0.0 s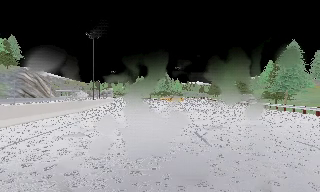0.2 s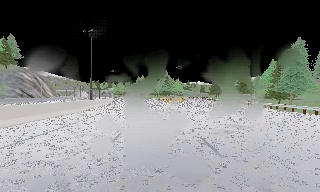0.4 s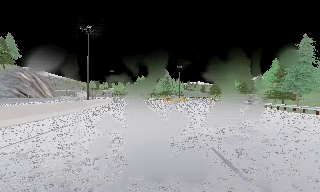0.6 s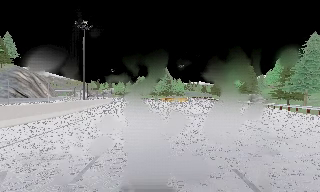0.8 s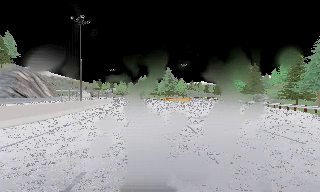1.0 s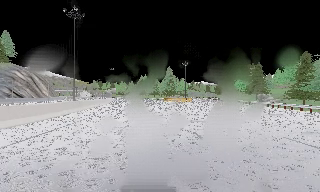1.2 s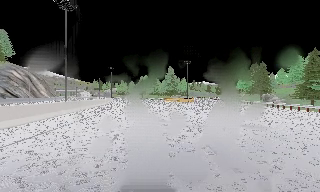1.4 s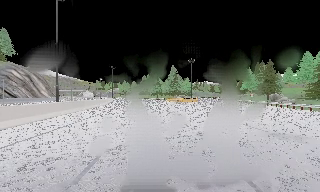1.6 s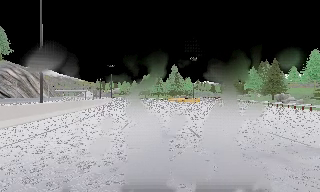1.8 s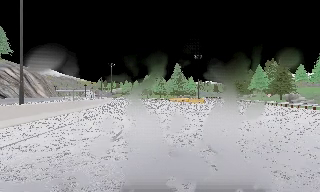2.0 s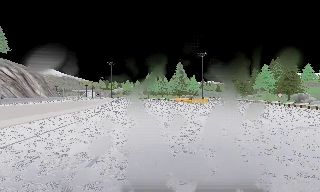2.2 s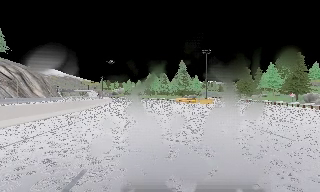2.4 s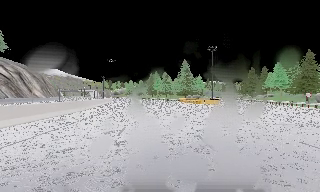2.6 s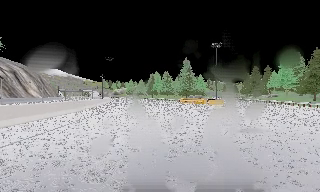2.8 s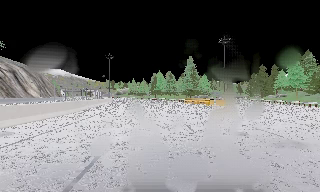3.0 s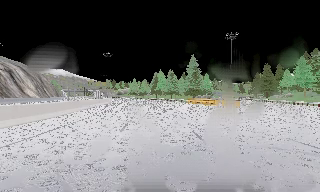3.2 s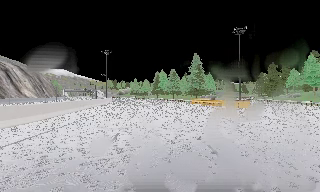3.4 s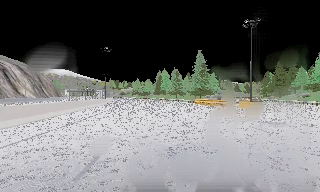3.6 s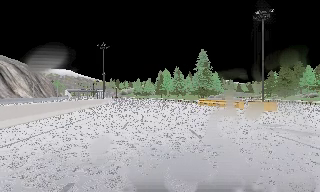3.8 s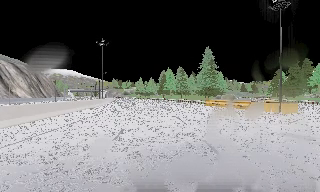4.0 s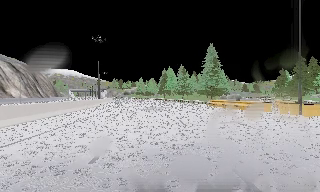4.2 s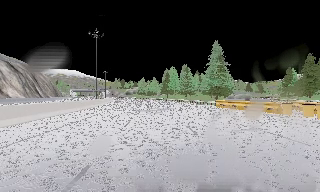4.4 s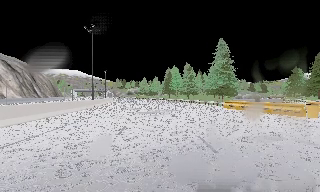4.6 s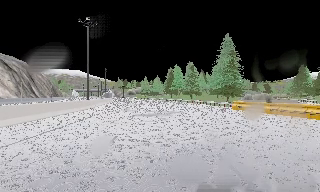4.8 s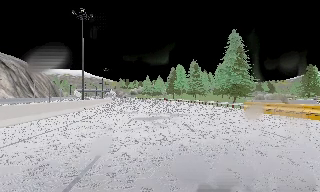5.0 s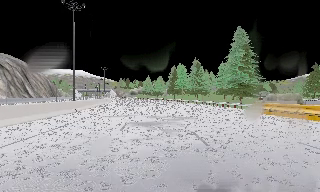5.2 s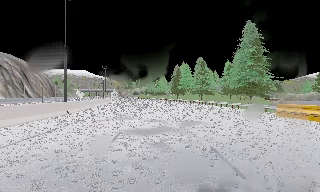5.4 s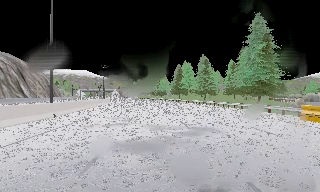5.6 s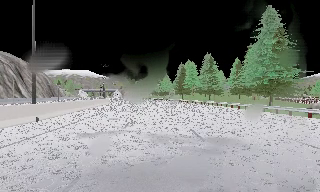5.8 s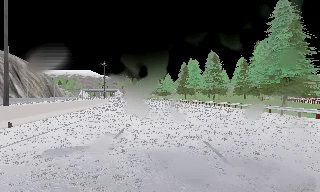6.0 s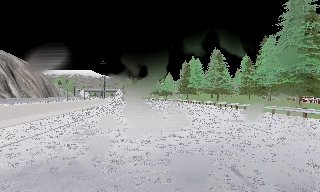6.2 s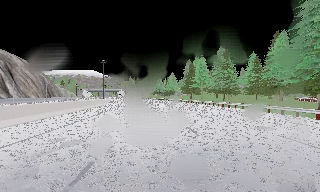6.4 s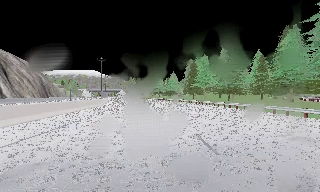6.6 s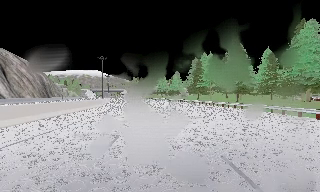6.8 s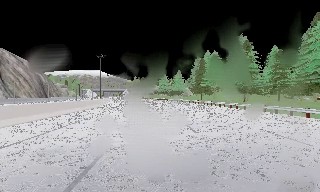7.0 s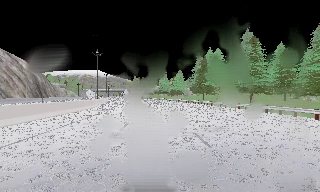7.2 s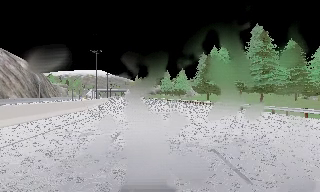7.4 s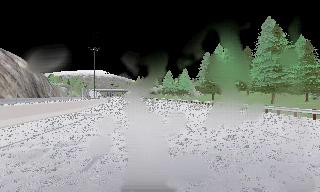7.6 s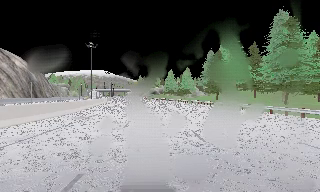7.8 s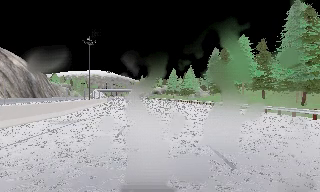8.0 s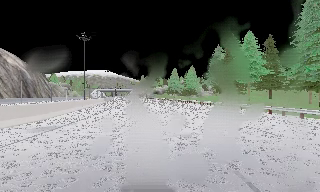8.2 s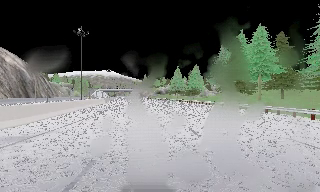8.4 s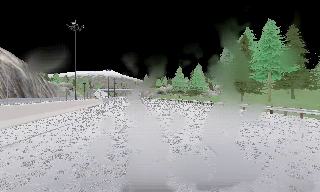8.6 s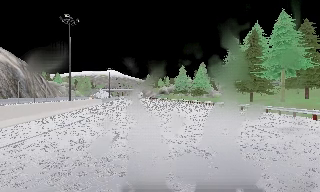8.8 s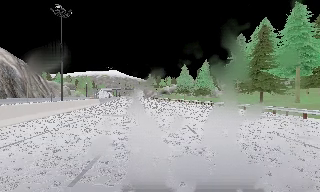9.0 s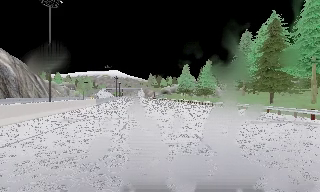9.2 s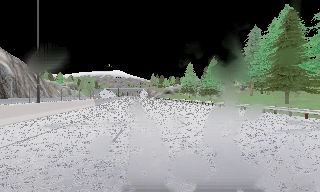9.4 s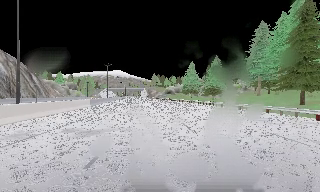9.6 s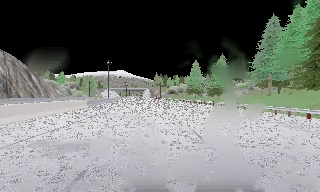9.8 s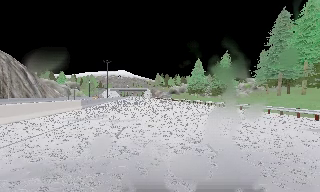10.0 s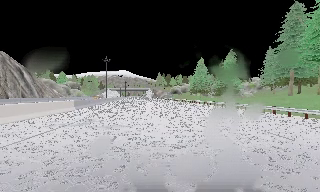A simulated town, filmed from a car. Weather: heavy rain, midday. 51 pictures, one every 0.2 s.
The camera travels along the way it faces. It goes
forward.
0.0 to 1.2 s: The camera travels forward, about 9 m, so what stands in front looms larger. It gains speed.
1.2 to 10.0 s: The camera swings to its left by about 25 degrees, and the scene slides to the right. It travels forward, about 95 m, so what stands in front looms larger.
The film runs forward here.
